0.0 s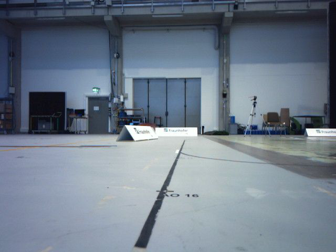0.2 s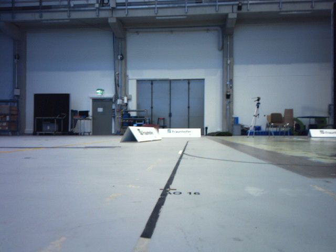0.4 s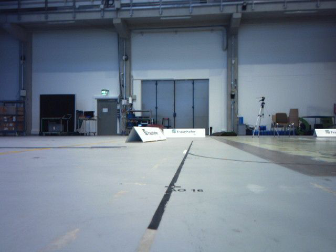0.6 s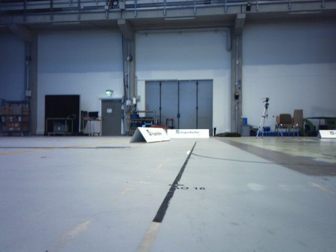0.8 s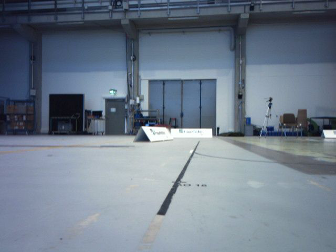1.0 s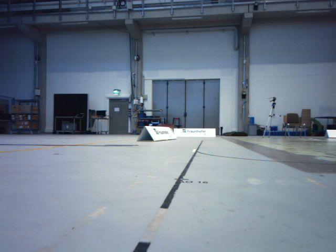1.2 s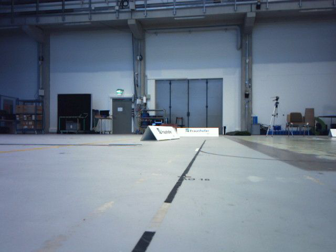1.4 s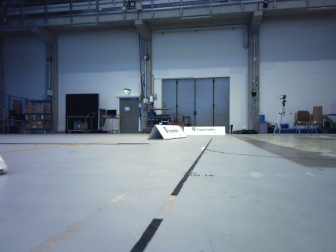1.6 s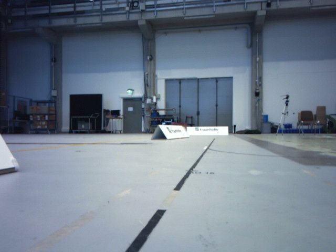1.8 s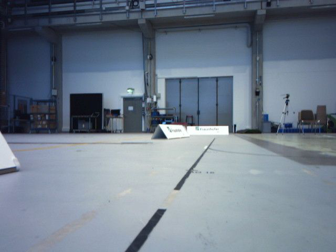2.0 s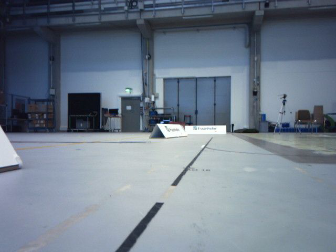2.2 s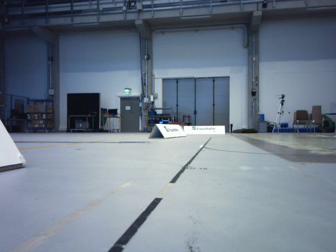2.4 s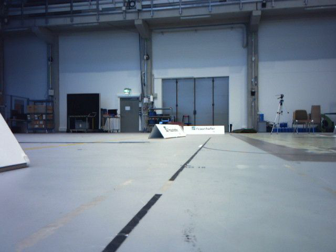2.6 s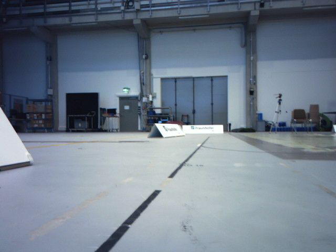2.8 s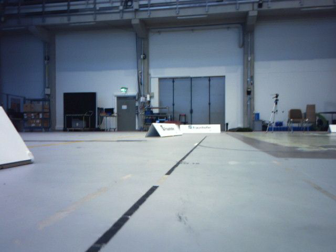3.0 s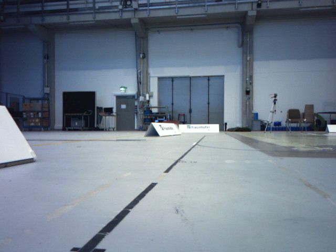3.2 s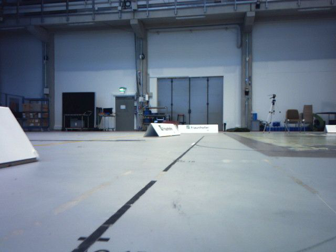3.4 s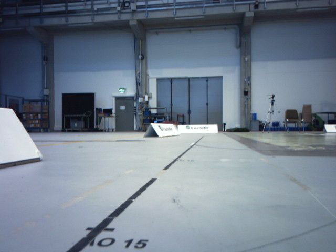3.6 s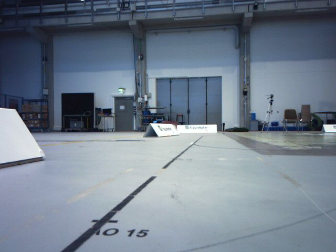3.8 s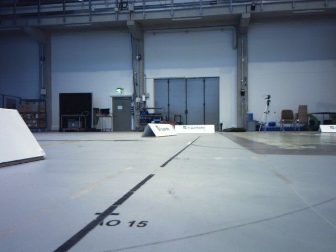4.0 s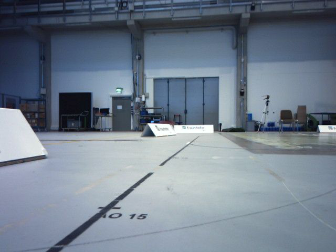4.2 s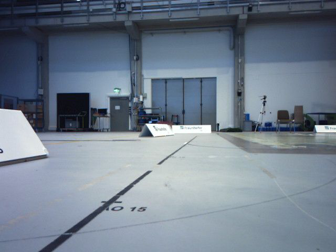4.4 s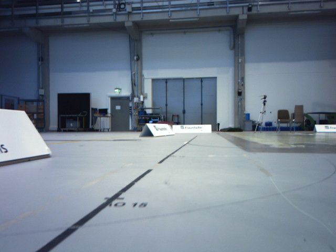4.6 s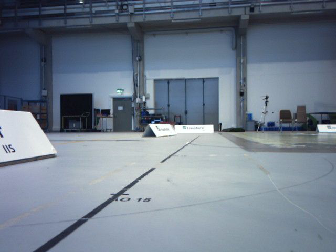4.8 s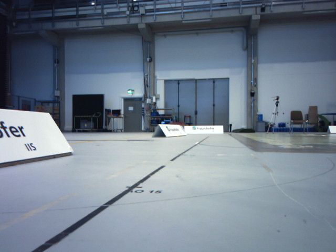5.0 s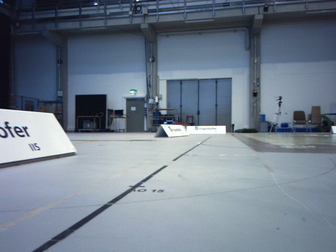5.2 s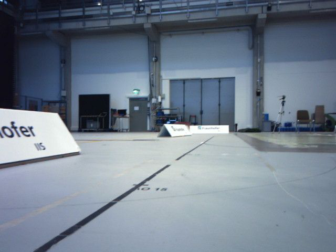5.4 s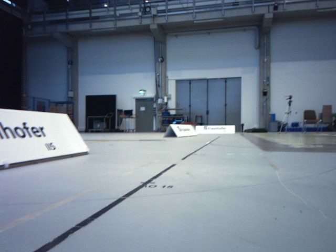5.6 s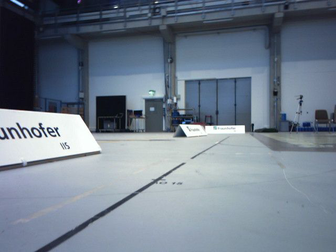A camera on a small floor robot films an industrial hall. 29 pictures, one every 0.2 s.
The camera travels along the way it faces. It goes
backward.
0.0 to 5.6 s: The scene slides to the right, as the camera pans about 10 degrees to its left. It travels backward, about 1.2 m, so what stands in front gets smaller.
The film runs backward here.
